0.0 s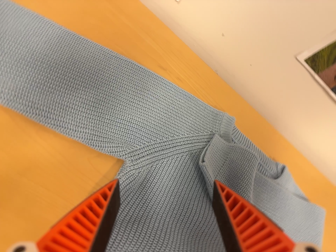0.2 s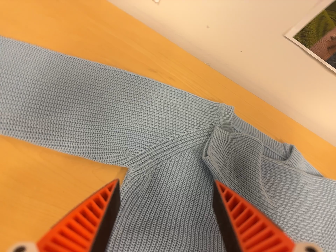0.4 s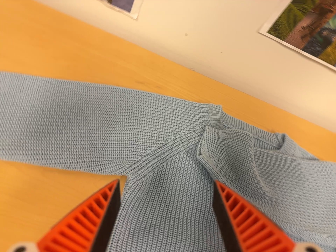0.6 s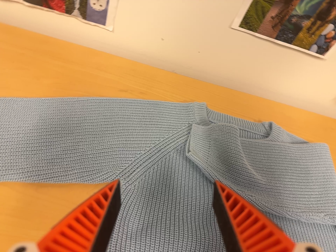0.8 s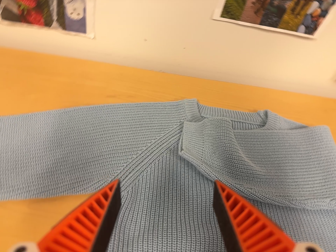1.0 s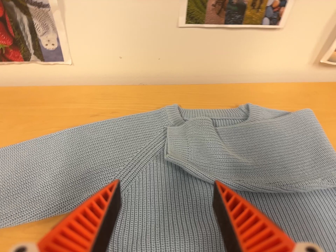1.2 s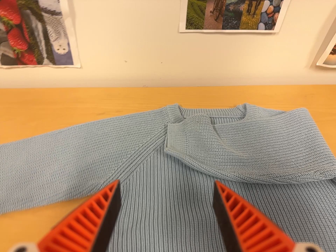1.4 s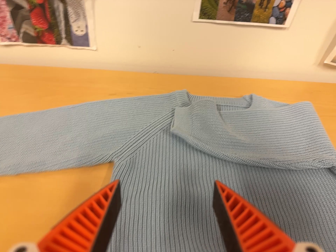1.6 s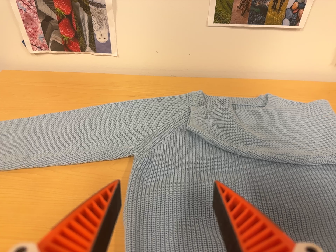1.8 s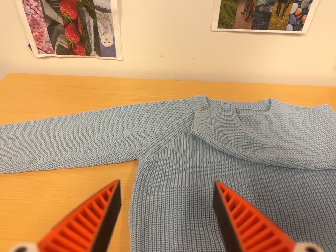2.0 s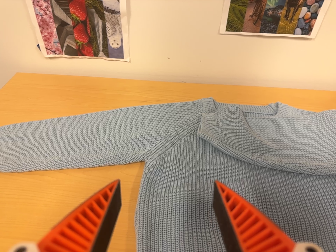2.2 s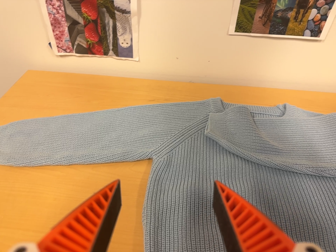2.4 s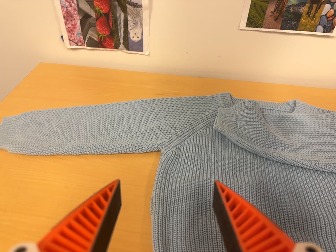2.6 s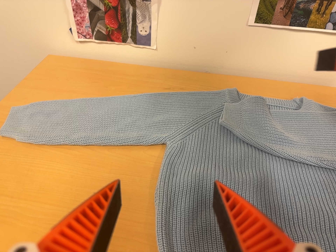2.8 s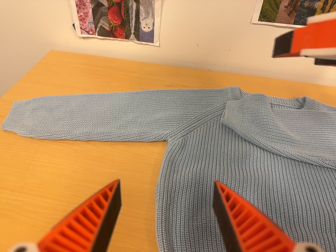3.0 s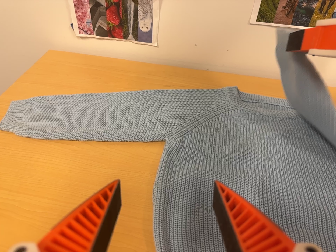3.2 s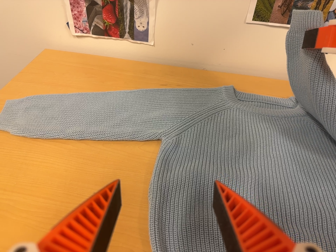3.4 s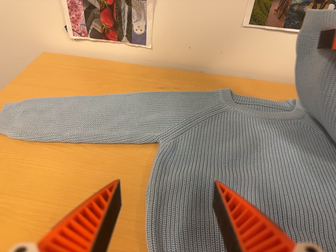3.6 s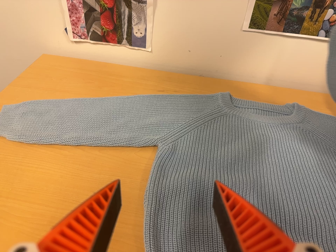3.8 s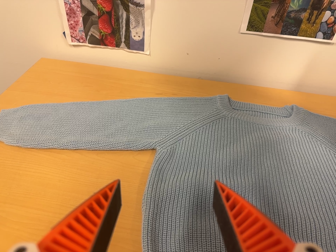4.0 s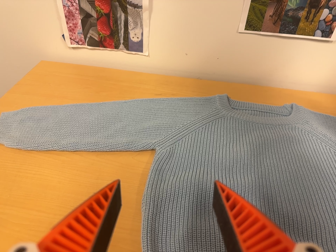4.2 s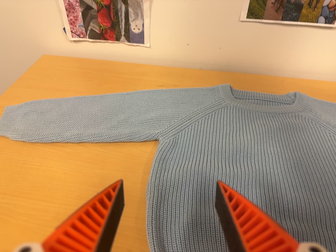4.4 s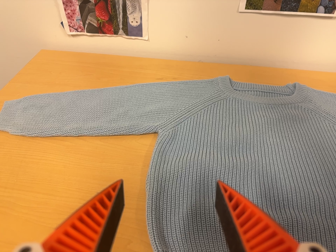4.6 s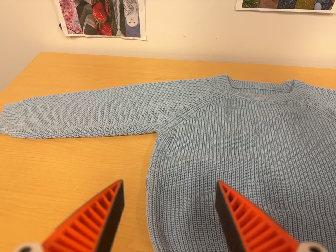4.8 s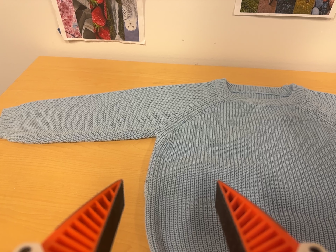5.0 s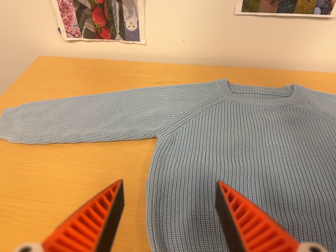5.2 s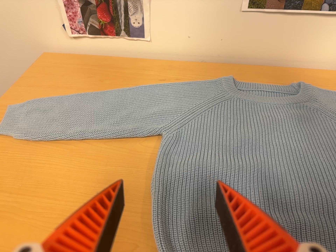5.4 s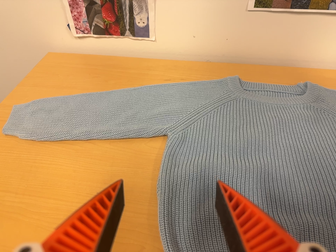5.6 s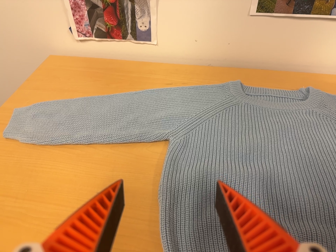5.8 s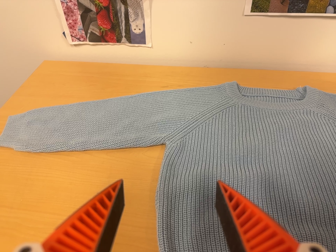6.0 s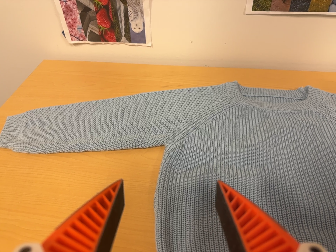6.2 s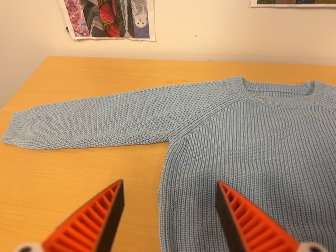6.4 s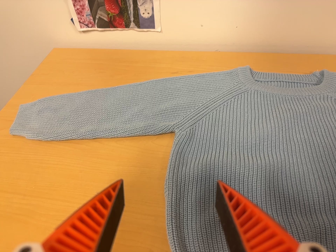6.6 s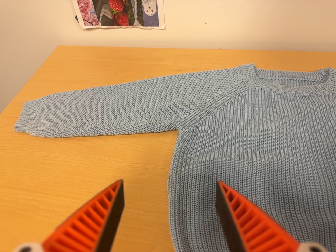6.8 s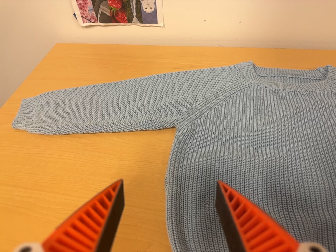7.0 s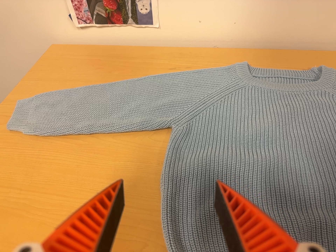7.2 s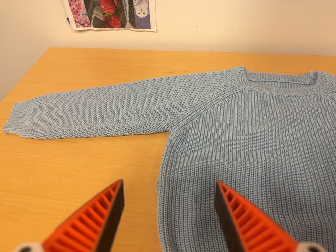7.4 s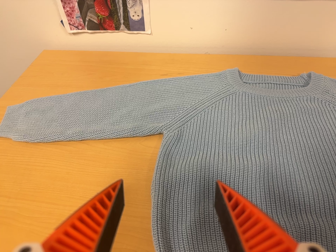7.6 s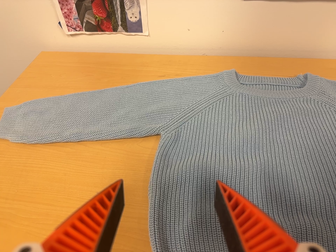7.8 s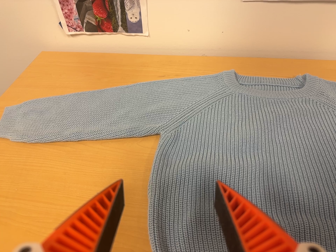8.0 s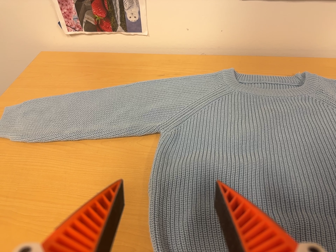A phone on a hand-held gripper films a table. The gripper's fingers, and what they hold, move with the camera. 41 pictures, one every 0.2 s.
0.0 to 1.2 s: The camera travels to its right, backward and toward the bottom of its view, about 16 cm. Its aim tips toward the top of its view by about 10 degrees. It rolls about its line of sight by about 40 degrees, and the scene rotates counterclockwise.
1.2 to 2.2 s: The camera travels backward and toward the bottom of its view, about 7 cm, so what stands in front gets smaller.
2.2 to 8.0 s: The camera shifts only a little, or ends up much as it began.
The film runs backward here.
